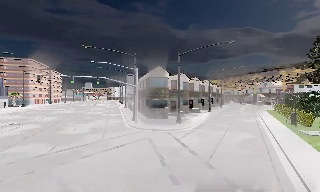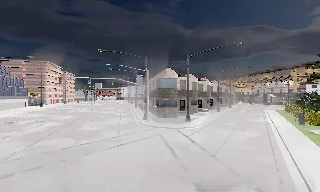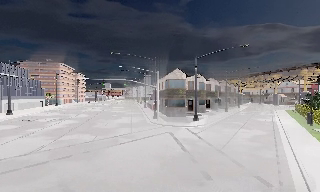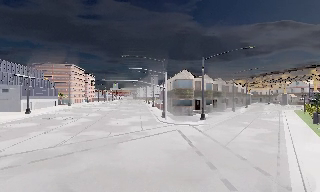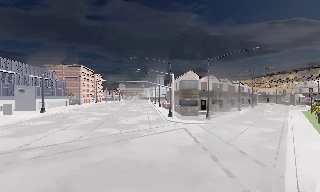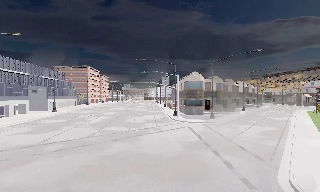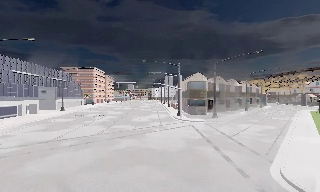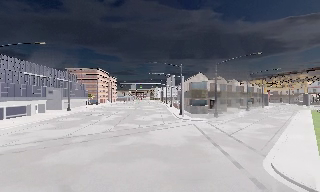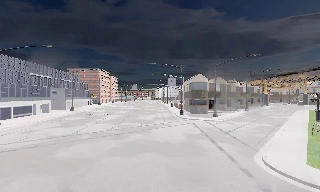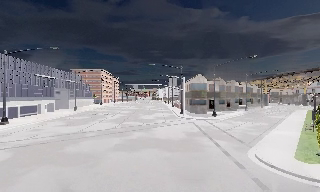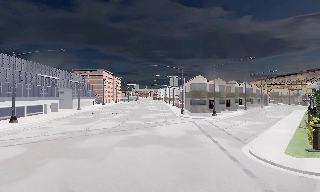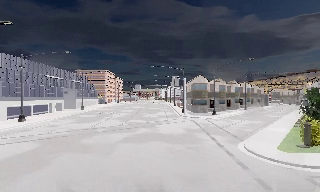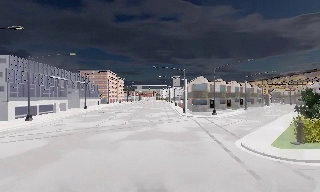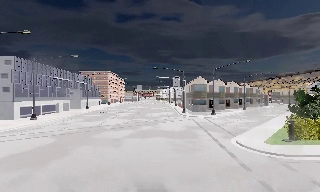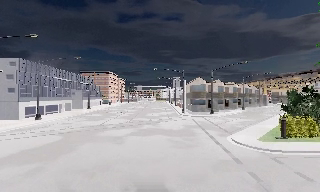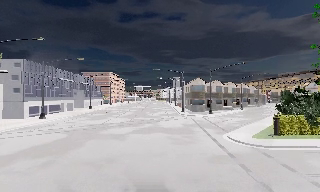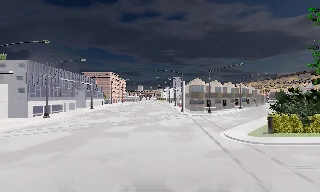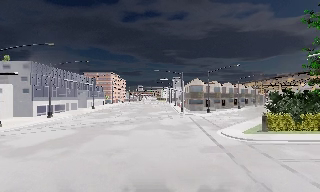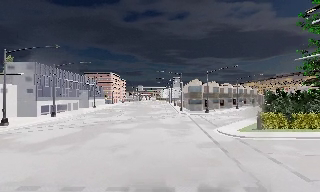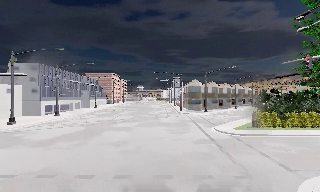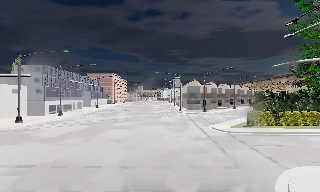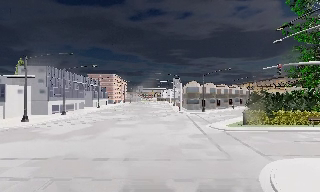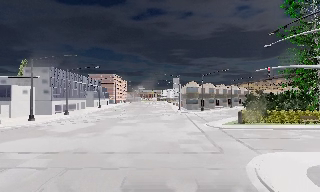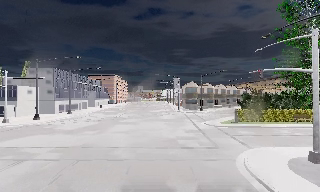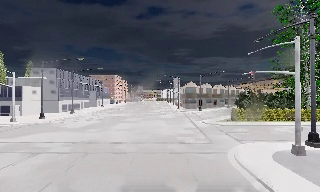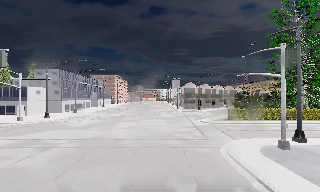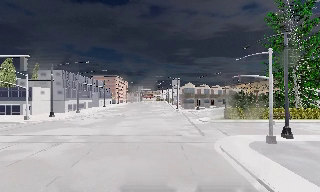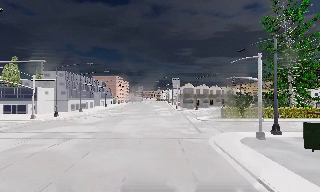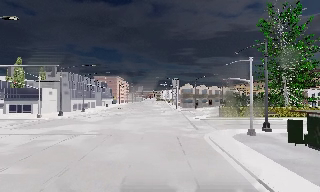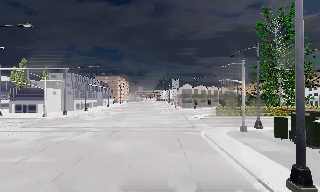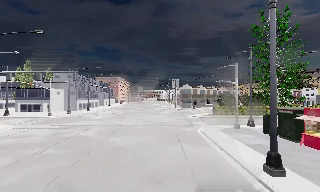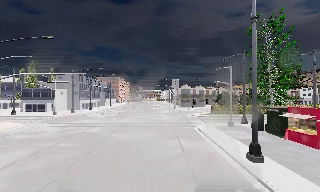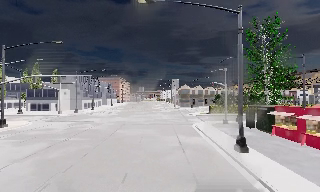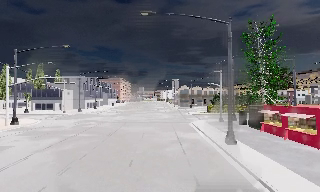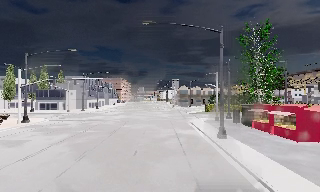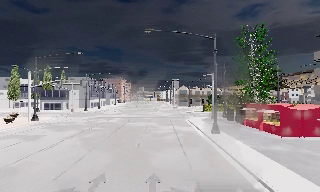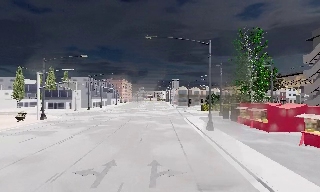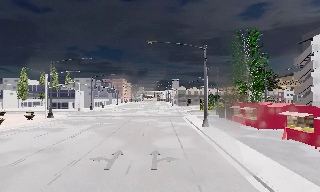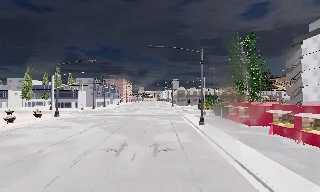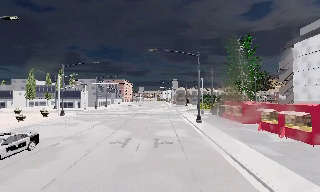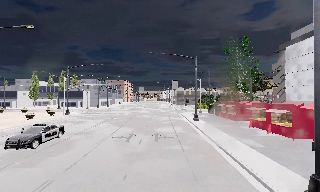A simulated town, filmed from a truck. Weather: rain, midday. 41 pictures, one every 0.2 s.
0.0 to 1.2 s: The camera swings to its left by about 15 degrees, and the scene slides to the right. It travels backward, about 7 m, so what stands in front gets smaller.
1.2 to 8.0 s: The camera travels backward, about 45 m, so what stands in front gets smaller. It gains speed.
The film runs backward here.
